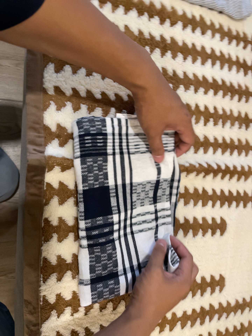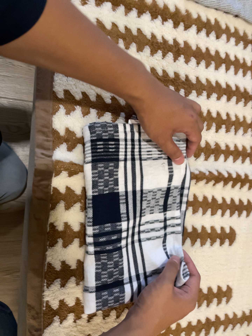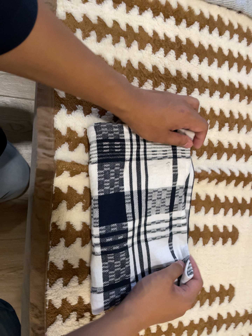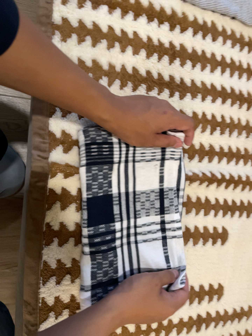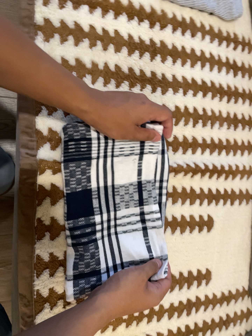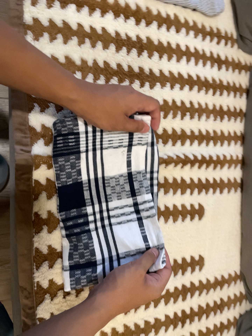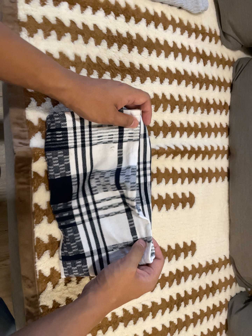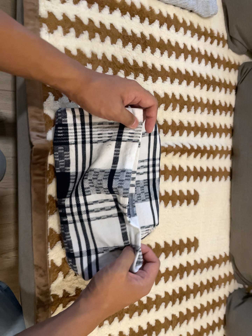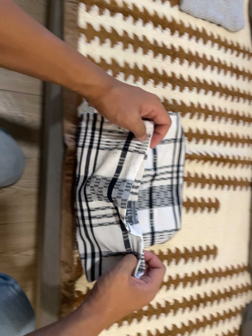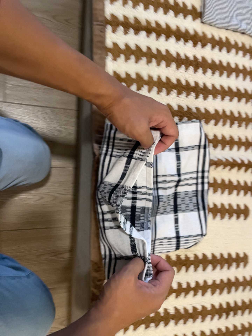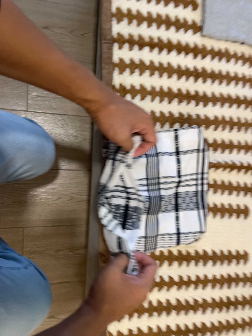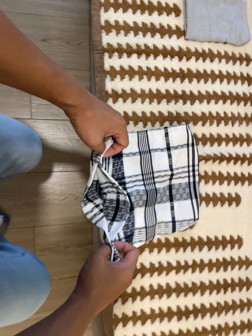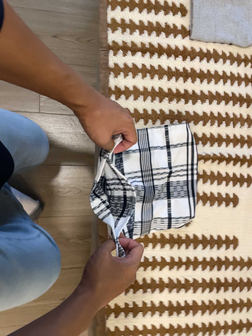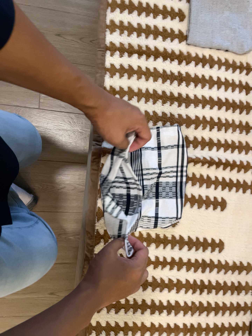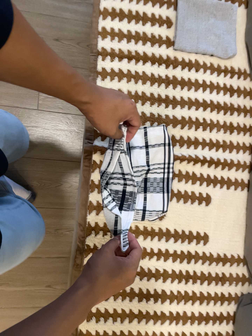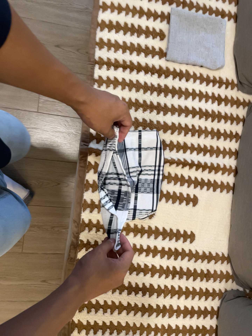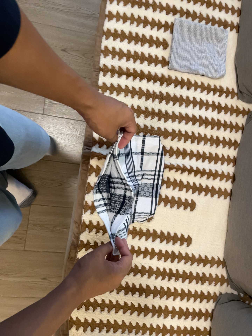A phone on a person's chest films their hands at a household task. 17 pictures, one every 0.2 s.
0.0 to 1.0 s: The camera shifts only a little, or ends up much as it began.
1.0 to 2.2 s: The camera swings to its left by about 10 degrees, and the scene slides to the right. It travels backward, about 22 cm, so what stands in front gets smaller.
2.2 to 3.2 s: The camera travels backward and to its right, about 20 cm, so what stands in front gets smaller. It rolls about its line of sight by about 10 degrees, and the scene rotates clockwise.
The film runs backward here.
